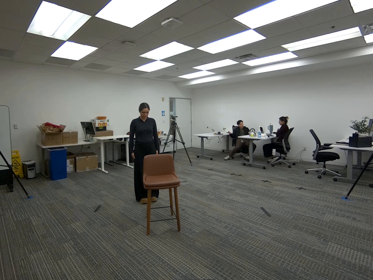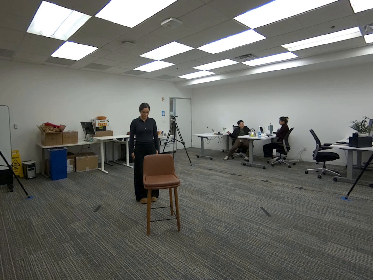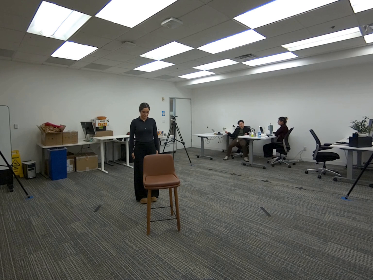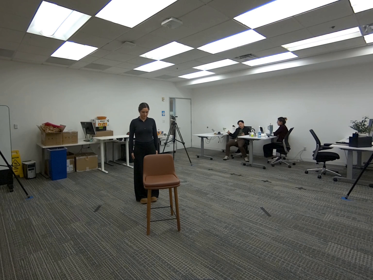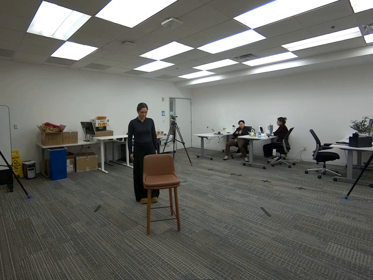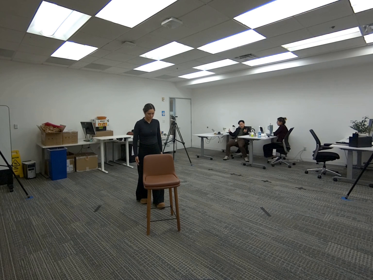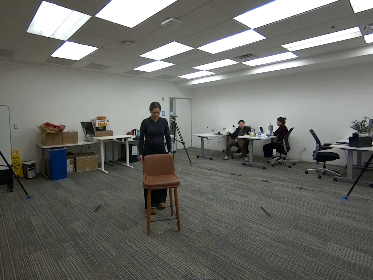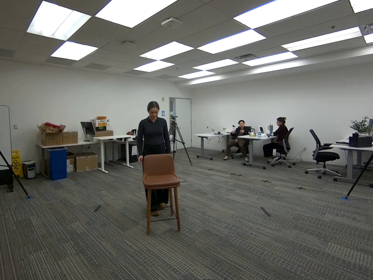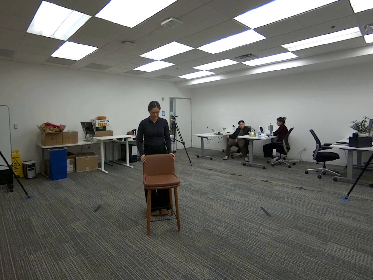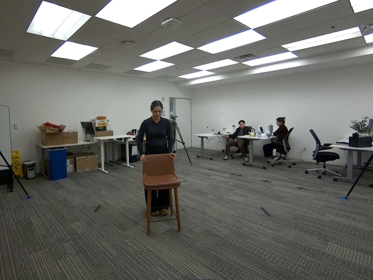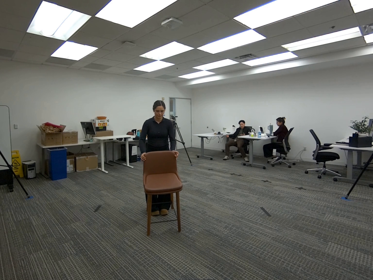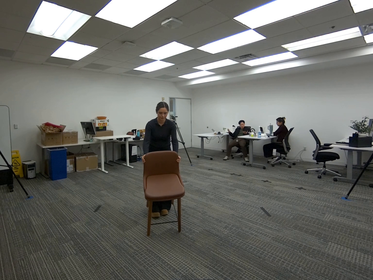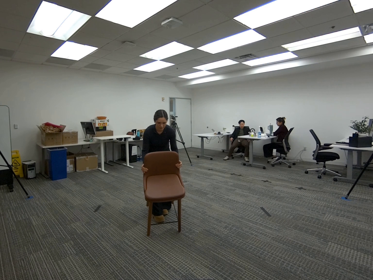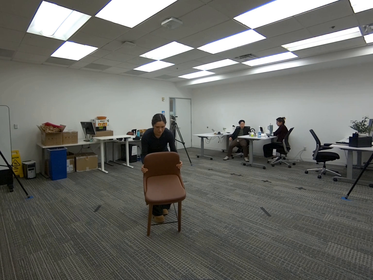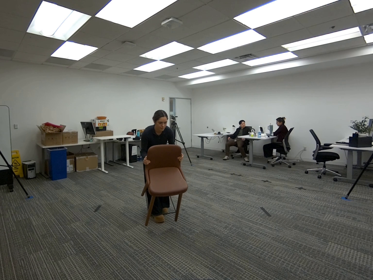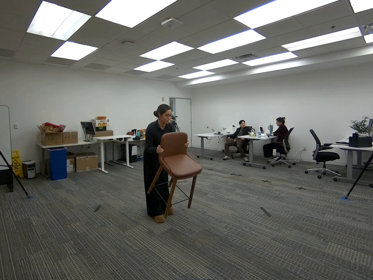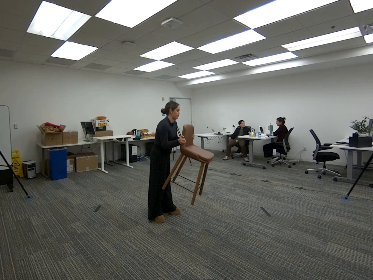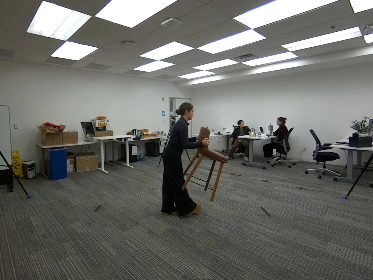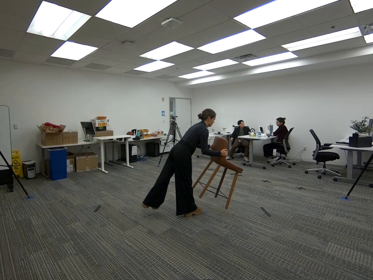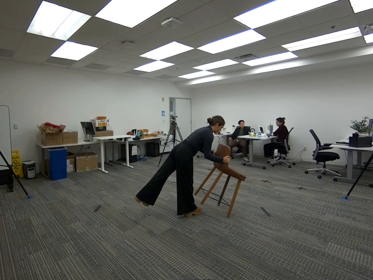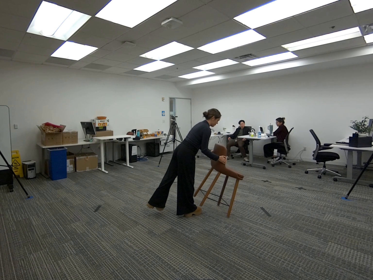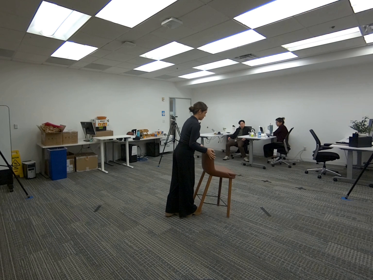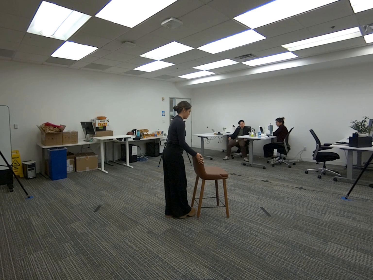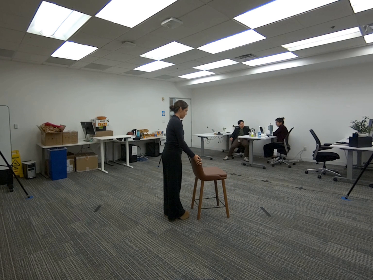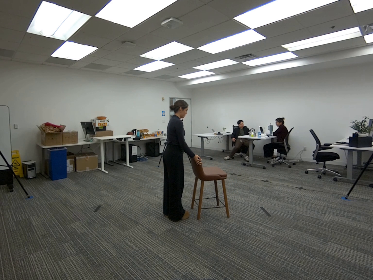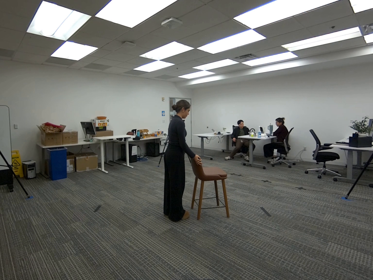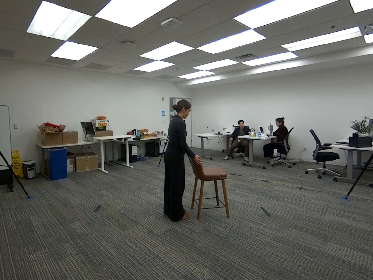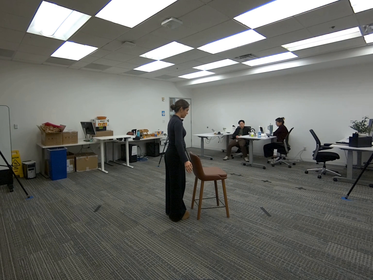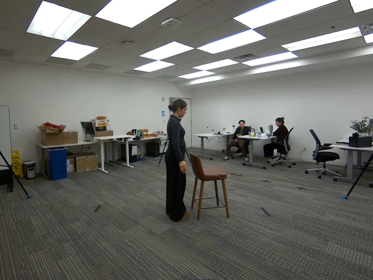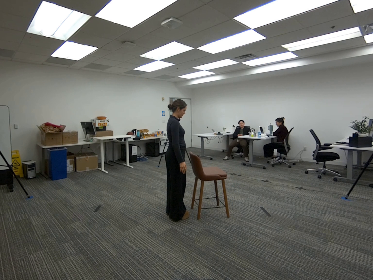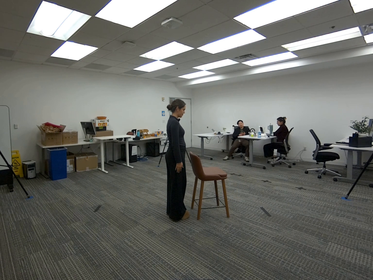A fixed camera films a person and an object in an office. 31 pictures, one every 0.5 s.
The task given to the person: Walk over to the tall bar stool and pick up the tall bar stool from the sides using both hands and place the tall bar stool on the ground.
